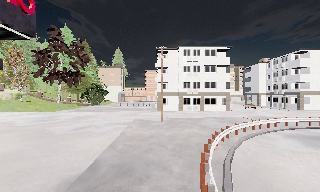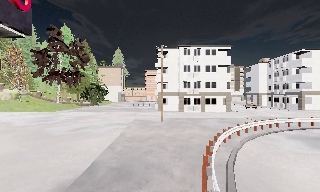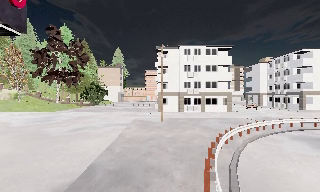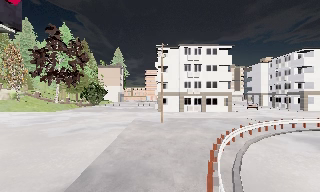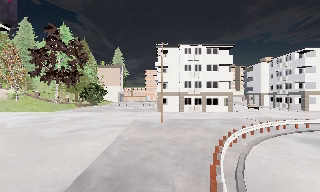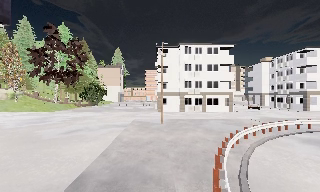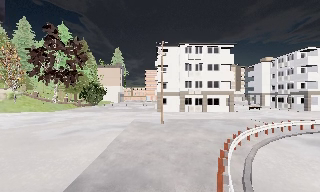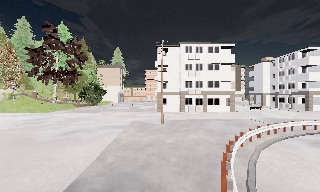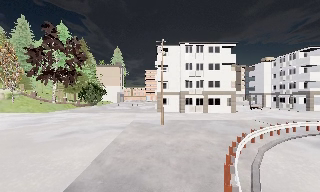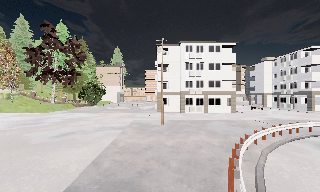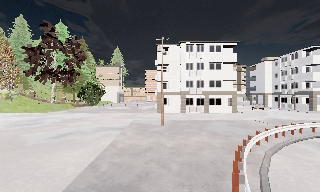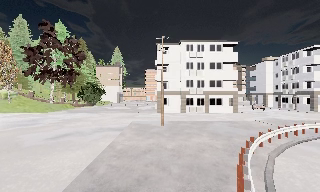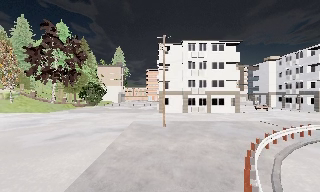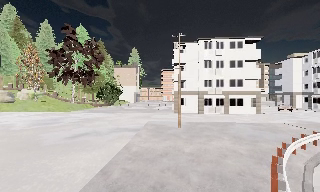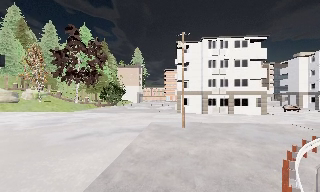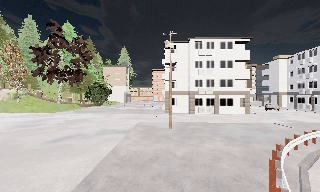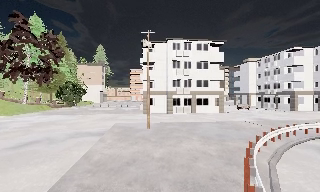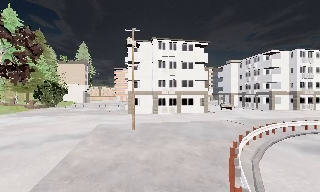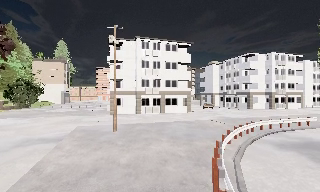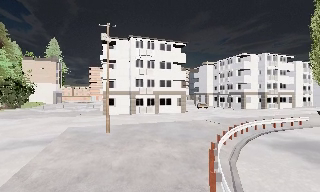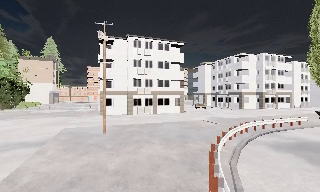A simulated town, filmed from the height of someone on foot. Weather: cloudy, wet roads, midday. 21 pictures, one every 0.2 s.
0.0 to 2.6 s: The camera travels forward, about 3 m, so what stands in front looms larger.
2.6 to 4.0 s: The camera swings to its right by about 25 degrees, and the scene slides to the left. It travels forward, about 1.5 m, so what stands in front looms larger.
The film runs forward here.
